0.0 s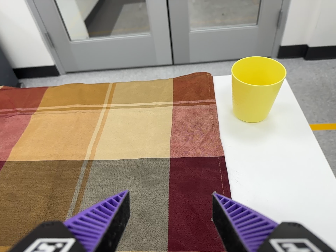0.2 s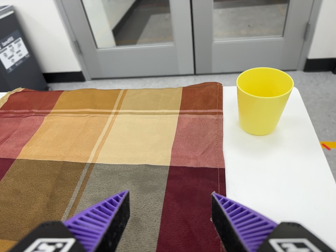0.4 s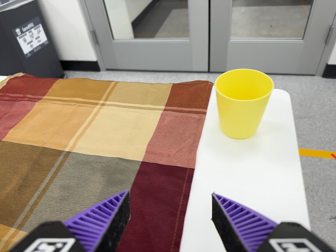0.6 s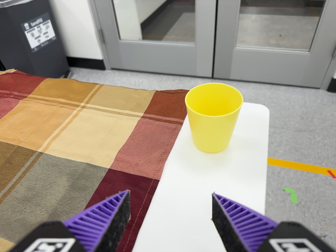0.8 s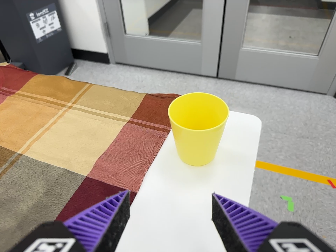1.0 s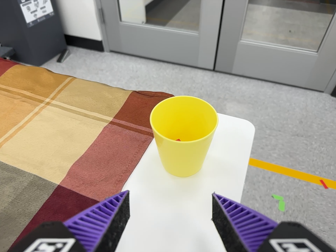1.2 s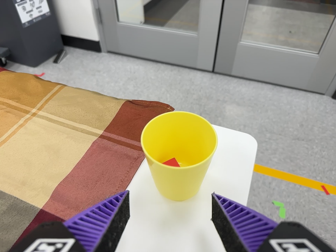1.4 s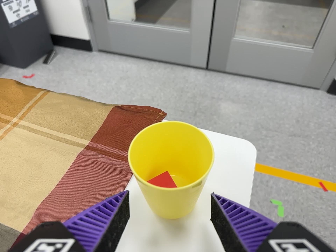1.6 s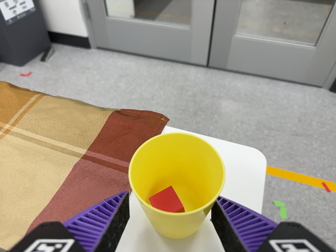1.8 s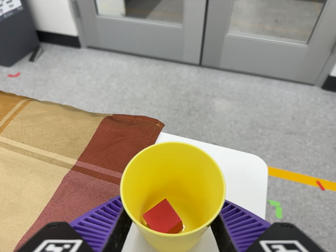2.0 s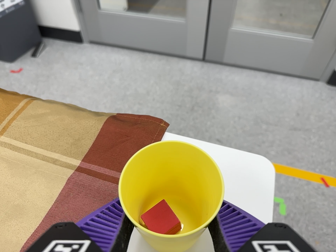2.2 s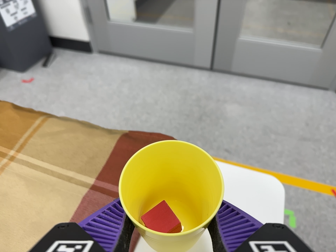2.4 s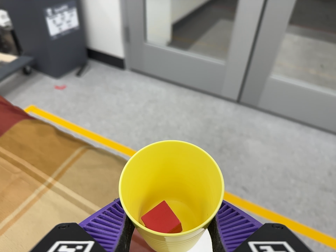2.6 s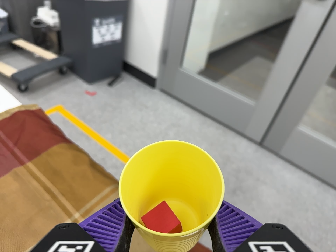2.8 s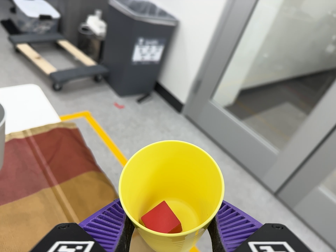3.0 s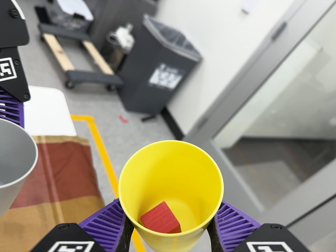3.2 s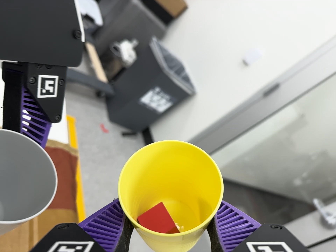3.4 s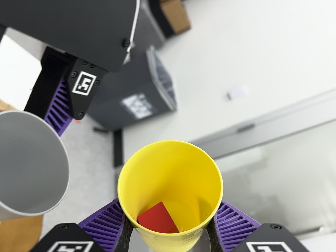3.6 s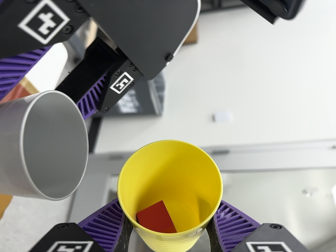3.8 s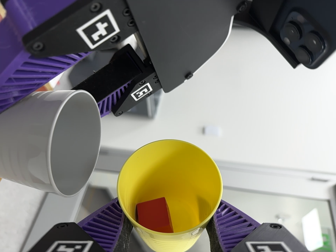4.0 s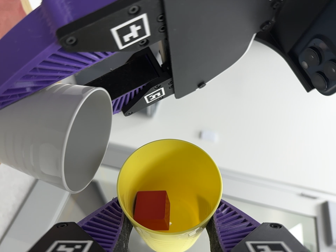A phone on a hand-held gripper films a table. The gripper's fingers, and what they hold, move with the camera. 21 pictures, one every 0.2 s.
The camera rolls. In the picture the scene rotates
clockwise.
0.0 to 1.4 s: The camera travels to its right, forward and toward the top of its view, about 26 cm, so close, fixed things drift to the left. It rolls about its line of sight by about 15 degrees, and the scene rotates clockwise.
1.4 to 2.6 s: The camera travels toward the top of its view and to its left, about 18 cm, so close, fixed things drift downward. It rolls about its line of sight by about 20 degrees, and the scene rotates clockwise.
2.6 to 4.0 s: The camera pans to its right by about 20 degrees. It travels to its left and toward the top of its view, about 32 cm. Its aim tips toward the top of its view by about 20 degrees, and the scene shifts downward. It rolls about its line of sight by about 95 degrees, and the scene rotates clockwise.
The film runs forward here.
